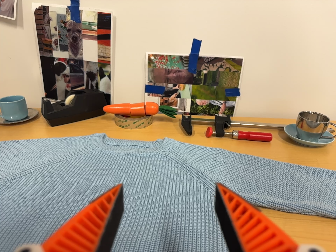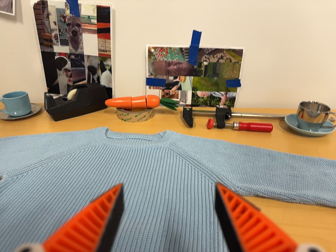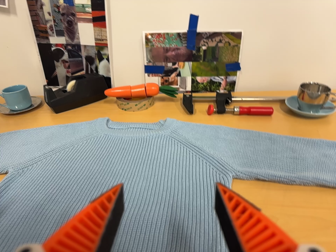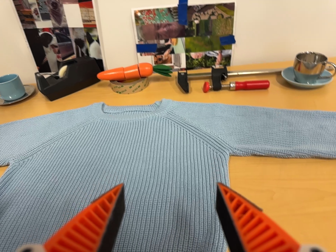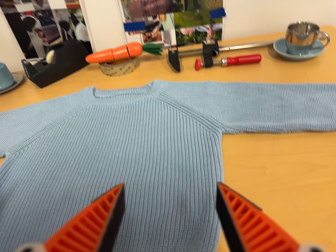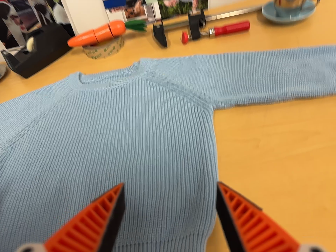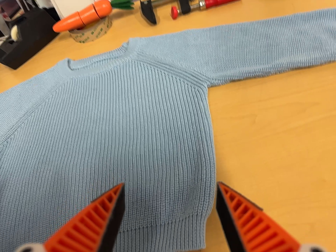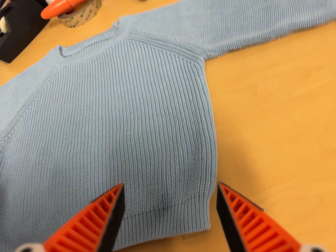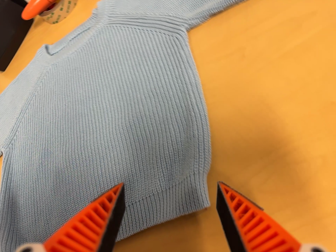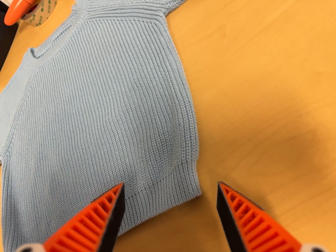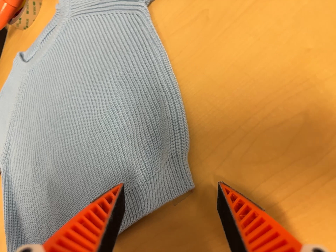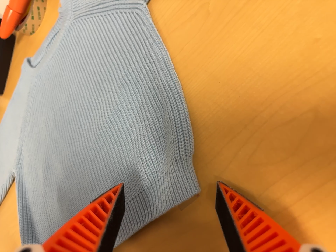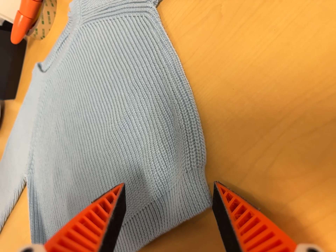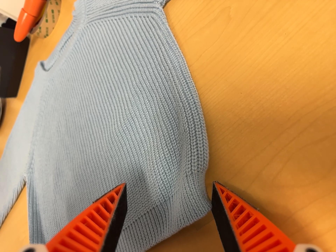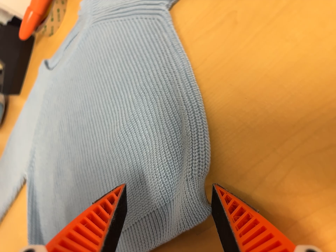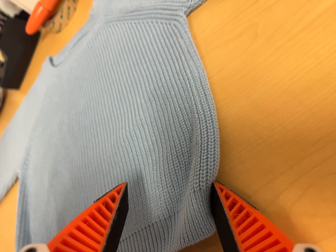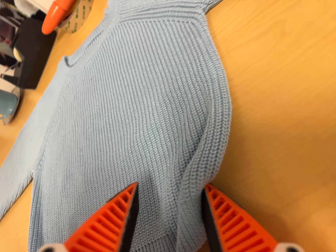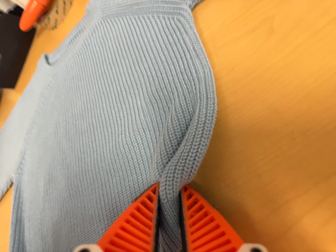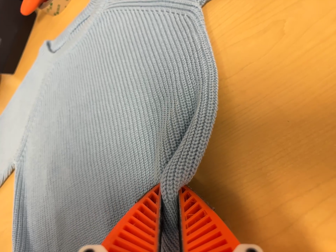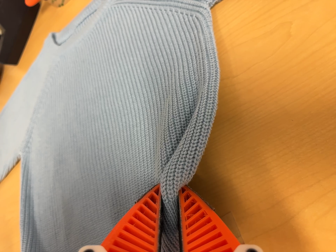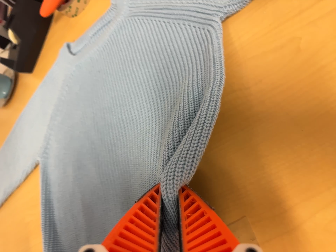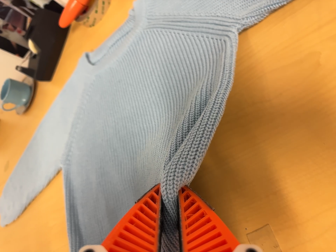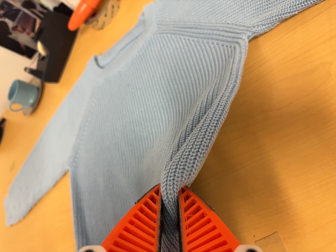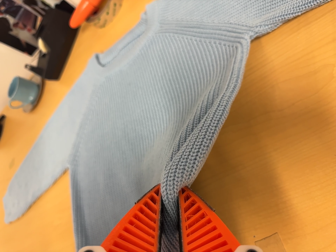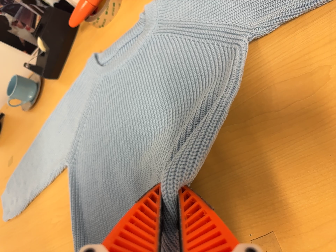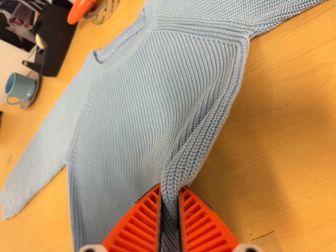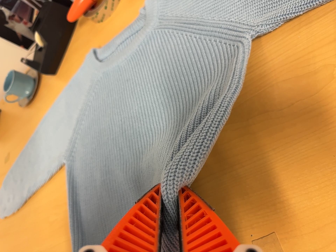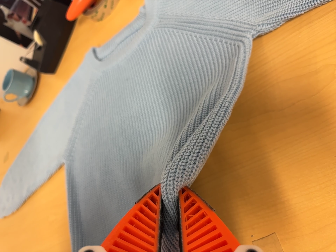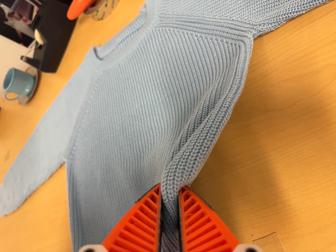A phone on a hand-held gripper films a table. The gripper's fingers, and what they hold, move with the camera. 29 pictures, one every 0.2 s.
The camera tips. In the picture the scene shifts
upward.
0.0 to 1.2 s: The camera travels to its right and toward the top of its view, about 6 cm, so close, fixed things drift to the left. Its aim tips toward the bottom of its view by about 30 degrees, and the scene shifts upward. It rolls about its line of sight by about 20 degrees, and the scene rotates counterclockwise.
1.2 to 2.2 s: The camera pans to its left by about 15 degrees. It travels to its right and forward, about 12 cm. Its aim tips toward the bottom of its view by about 15 degrees, and the scene shifts upward. It rolls about its line of sight by about 30 degrees, and the scene rotates counterclockwise.
2.2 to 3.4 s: The camera travels forward, about 6 cm, so what stands in front looms larger.
3.4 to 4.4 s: The camera travels to its left and backward, about 9 cm, so close, fixed things drift to the right.
4.4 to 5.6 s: The camera keeps its place and its aim.
The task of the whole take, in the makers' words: fold up.
The film runs forward here.
